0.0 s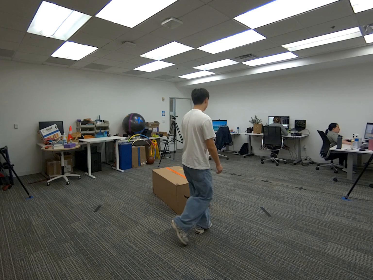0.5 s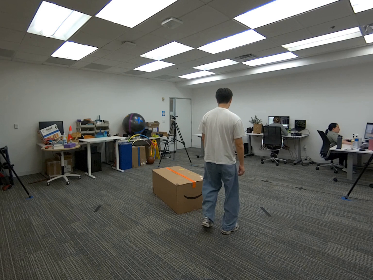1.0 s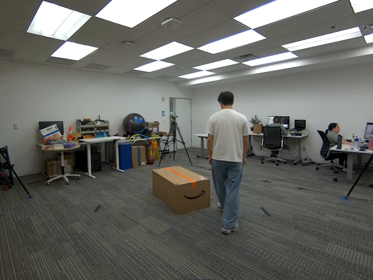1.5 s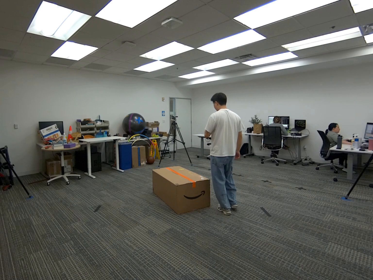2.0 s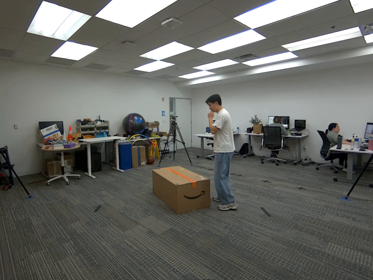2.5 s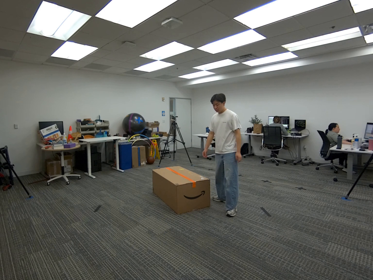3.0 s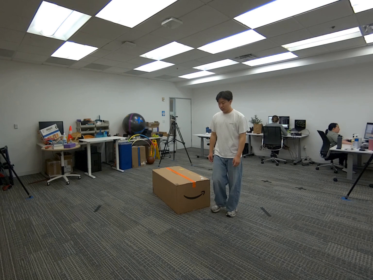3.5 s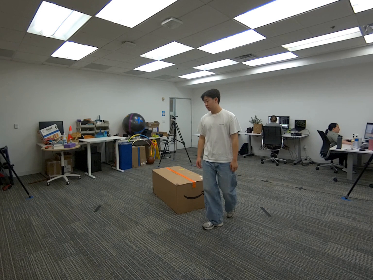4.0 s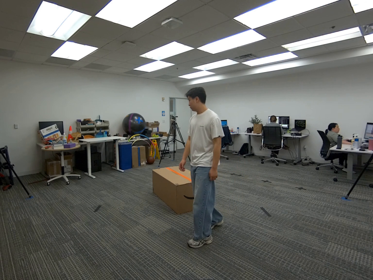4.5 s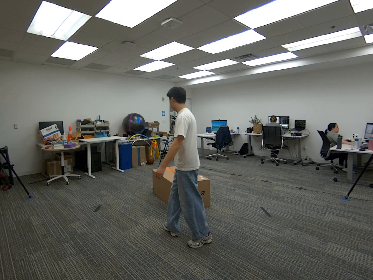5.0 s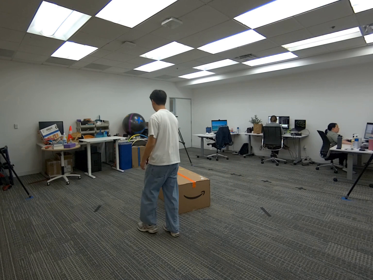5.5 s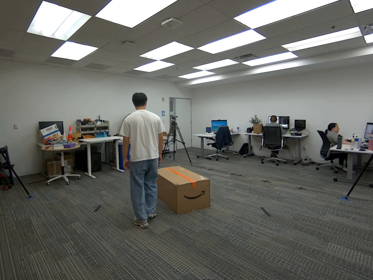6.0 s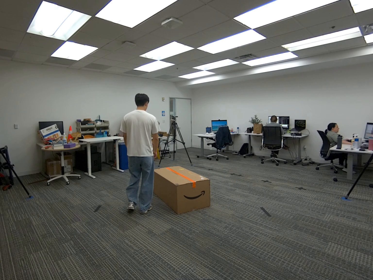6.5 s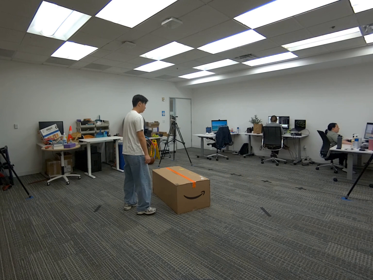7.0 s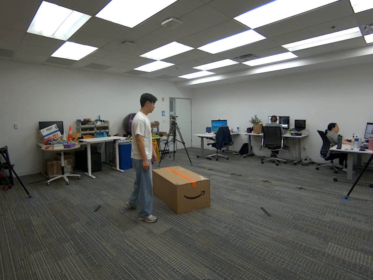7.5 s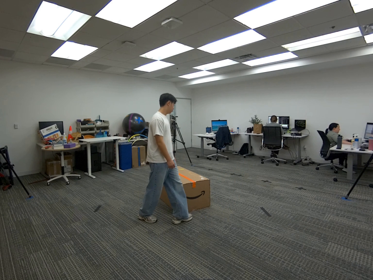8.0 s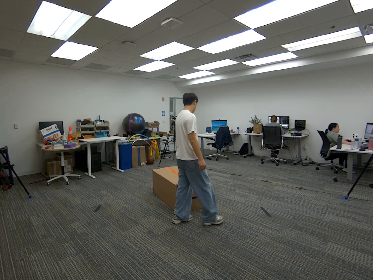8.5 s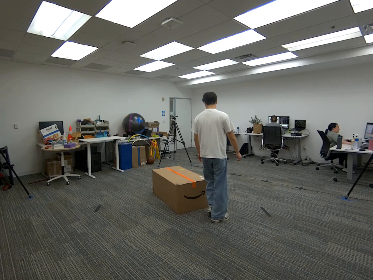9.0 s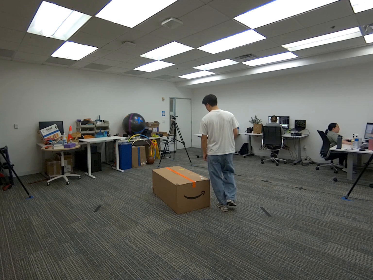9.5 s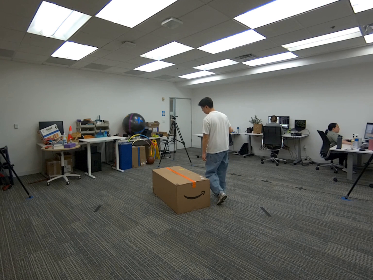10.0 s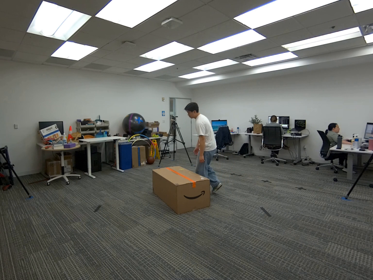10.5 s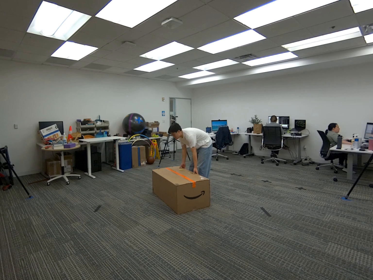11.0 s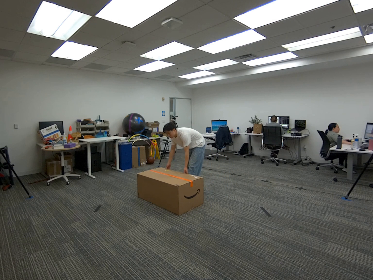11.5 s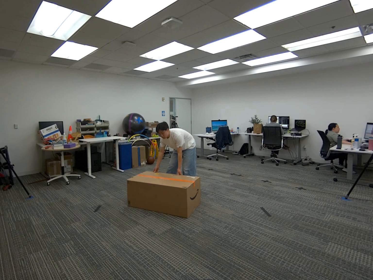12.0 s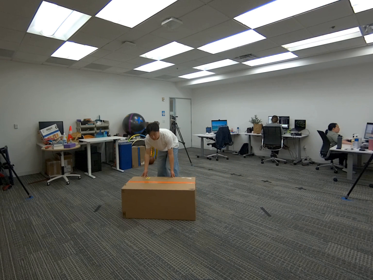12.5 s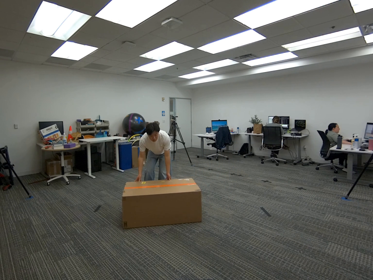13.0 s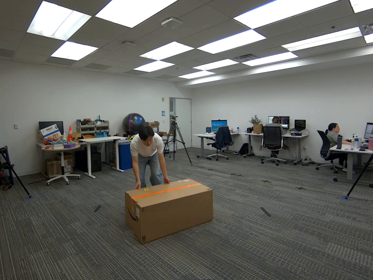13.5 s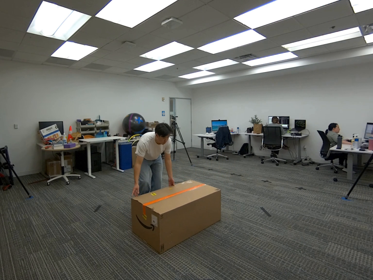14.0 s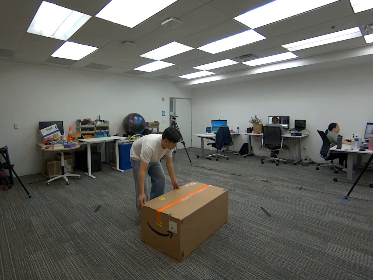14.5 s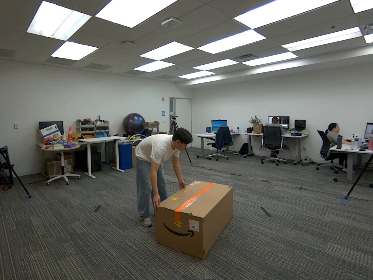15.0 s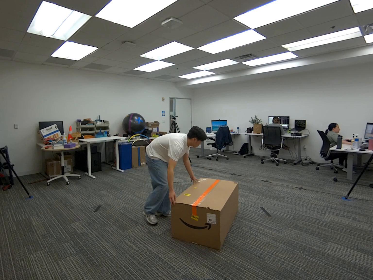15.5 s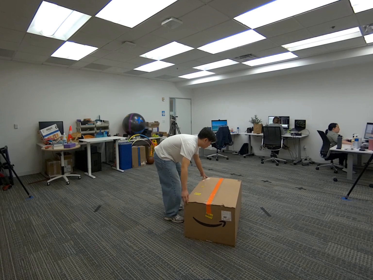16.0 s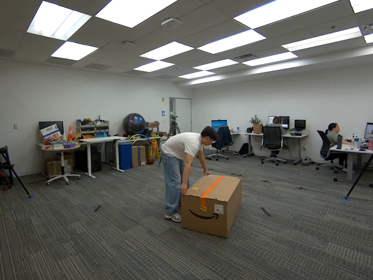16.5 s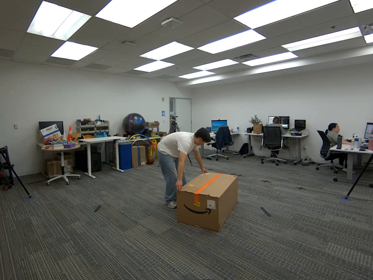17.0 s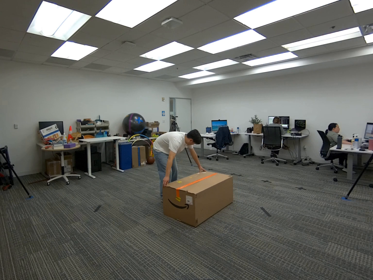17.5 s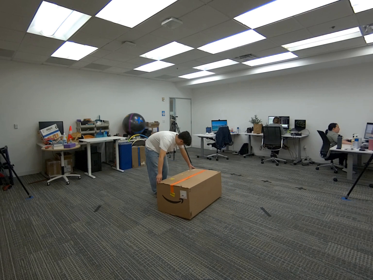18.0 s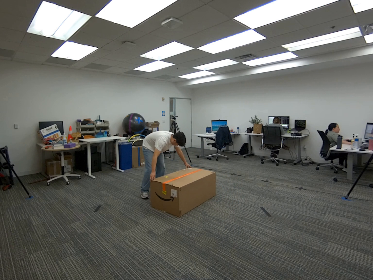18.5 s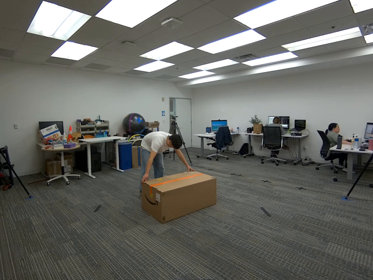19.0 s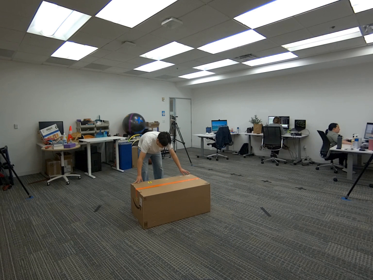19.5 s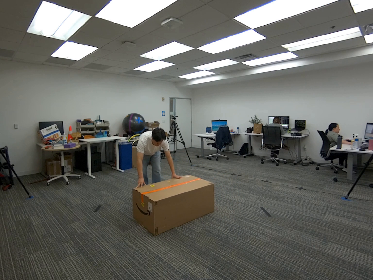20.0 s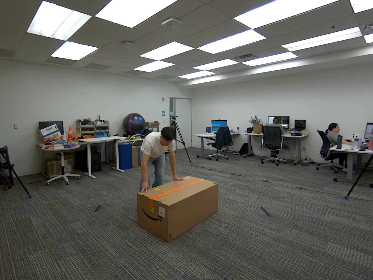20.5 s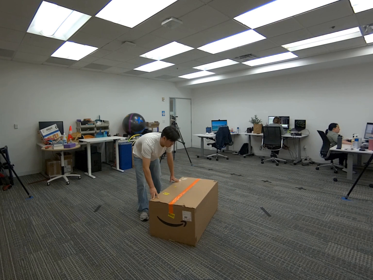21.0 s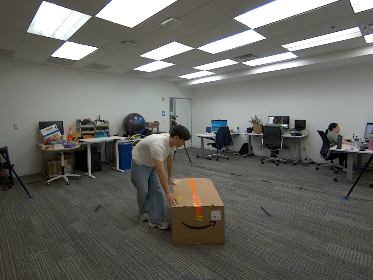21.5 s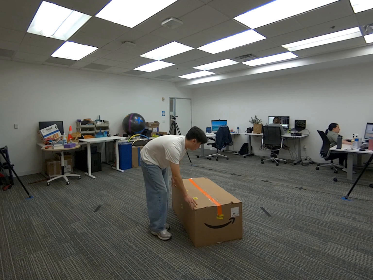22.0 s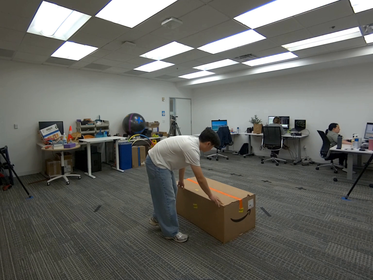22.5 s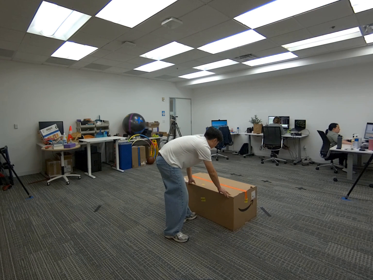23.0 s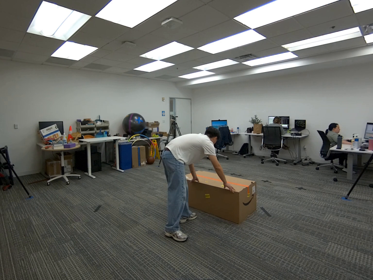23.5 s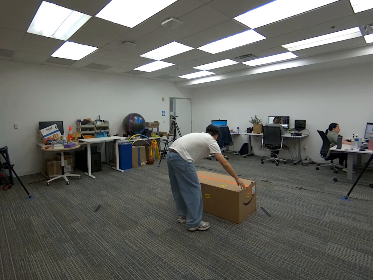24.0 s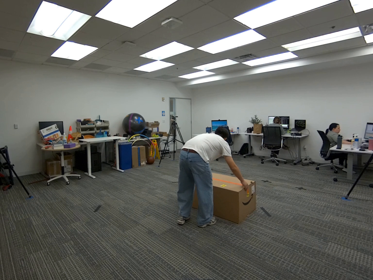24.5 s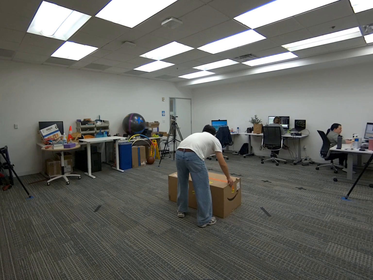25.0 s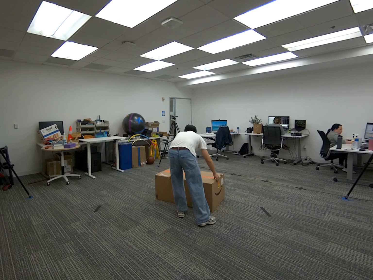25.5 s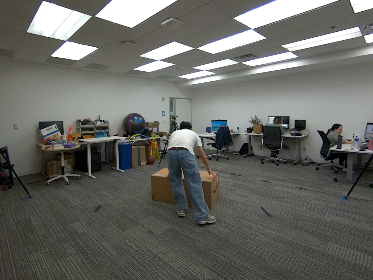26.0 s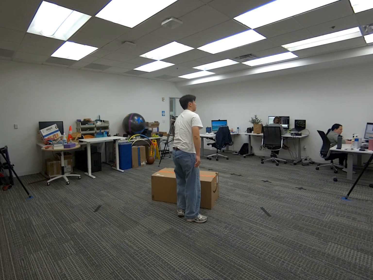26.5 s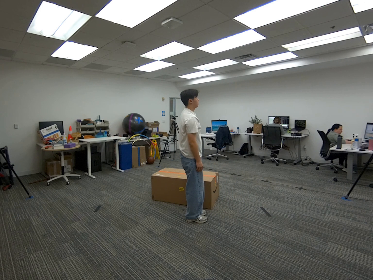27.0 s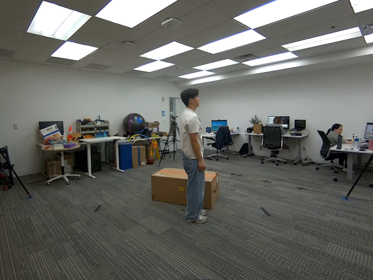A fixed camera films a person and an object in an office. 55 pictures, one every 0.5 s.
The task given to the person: Walk to the giant cardboard box and bend down slightly. Place both hands on the box and push it around within the bounding area. Continue pushing the box until you are finished.
